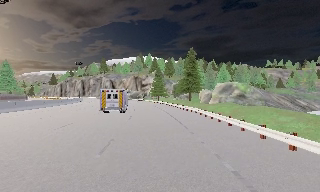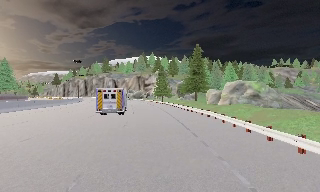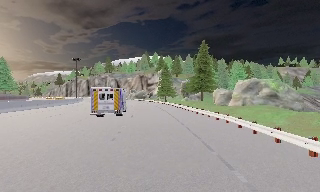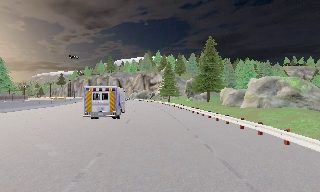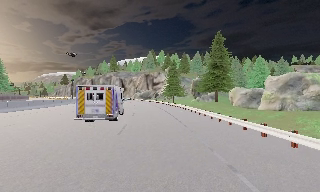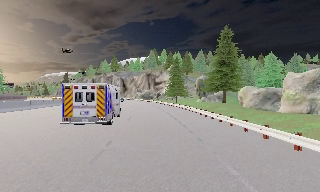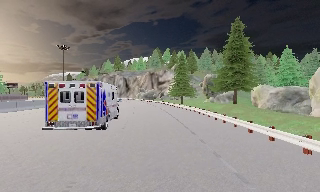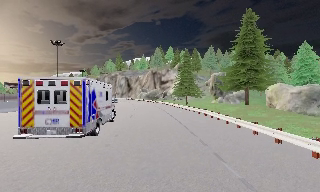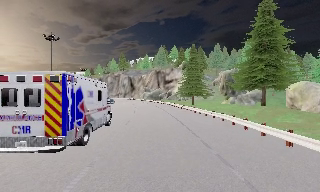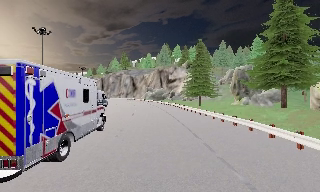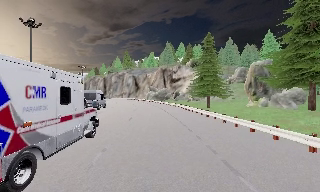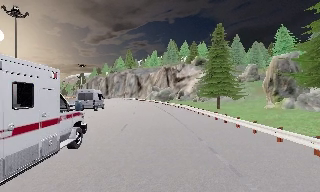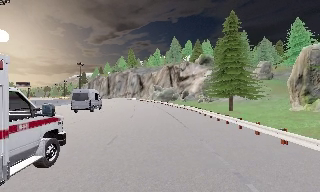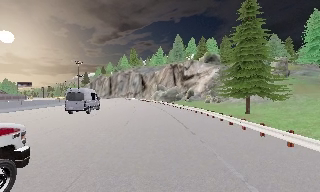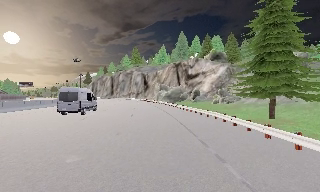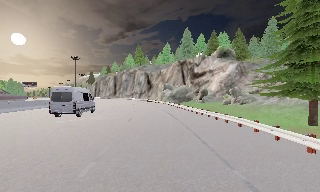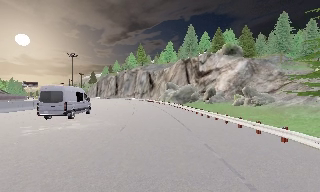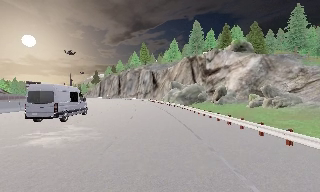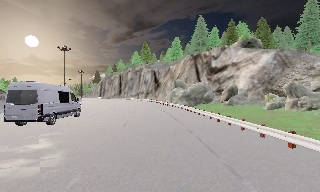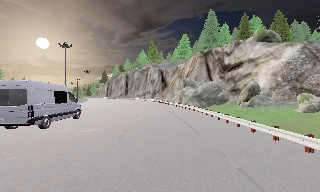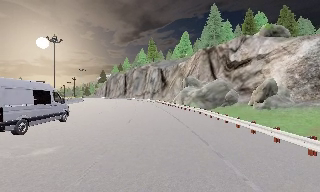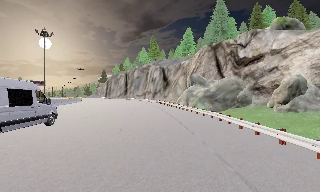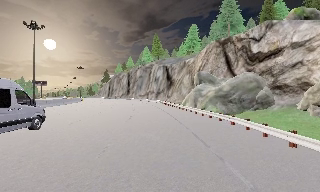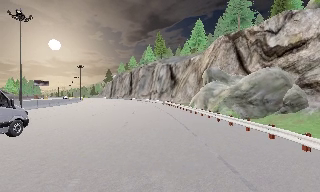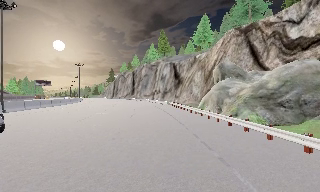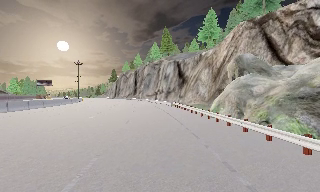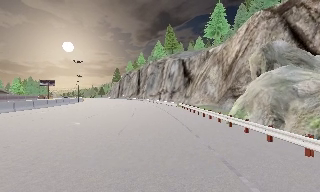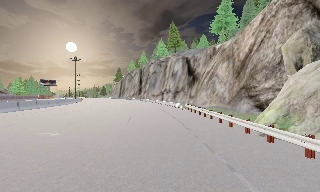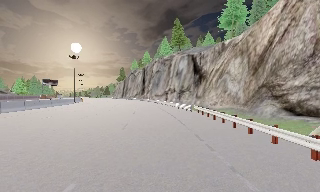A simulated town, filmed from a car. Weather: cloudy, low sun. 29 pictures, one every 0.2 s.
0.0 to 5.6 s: The scene slides to the right, as the camera pans about 30 degrees to its left. It travels forward, about 85 m.
The film runs forward here.
